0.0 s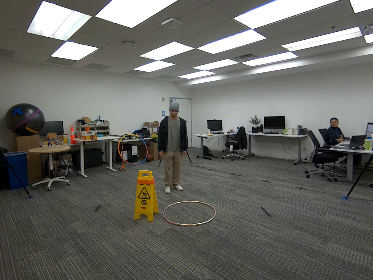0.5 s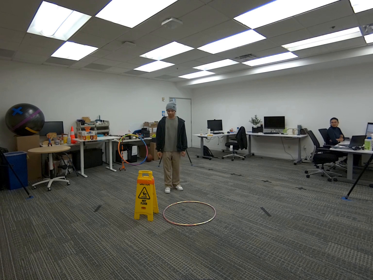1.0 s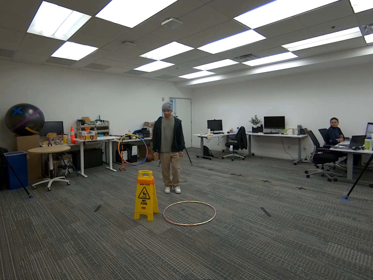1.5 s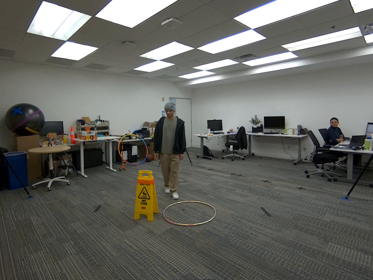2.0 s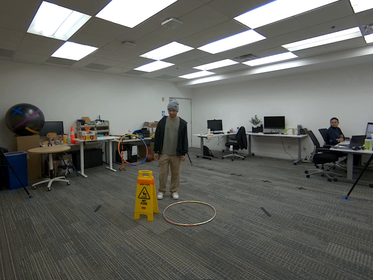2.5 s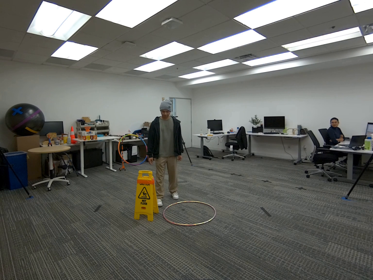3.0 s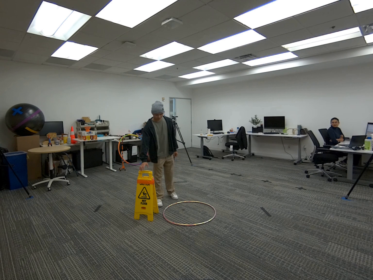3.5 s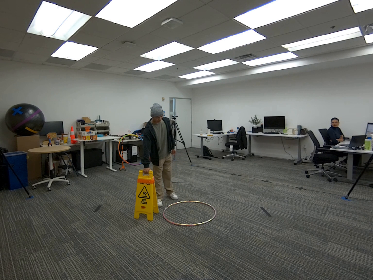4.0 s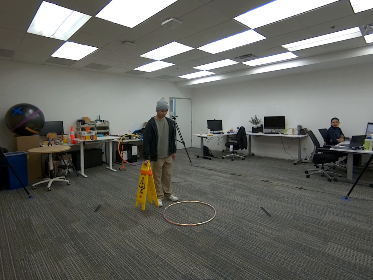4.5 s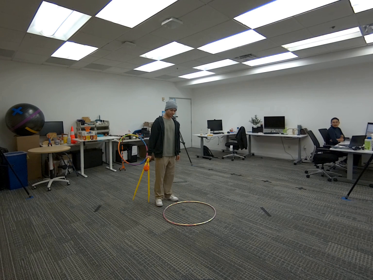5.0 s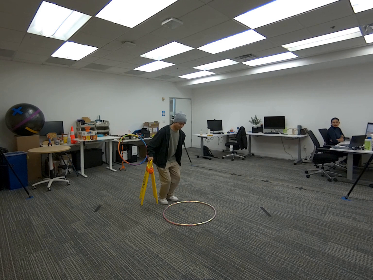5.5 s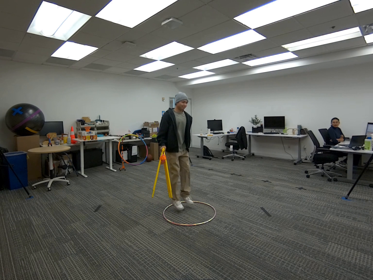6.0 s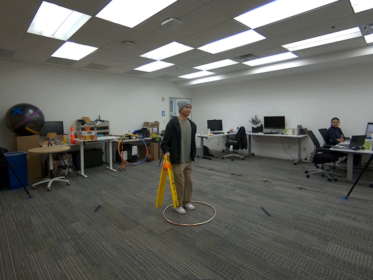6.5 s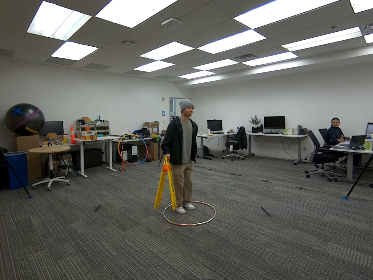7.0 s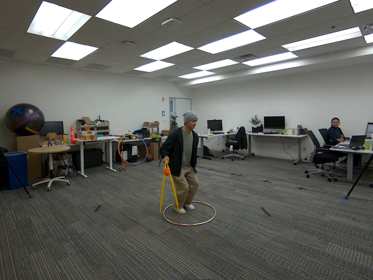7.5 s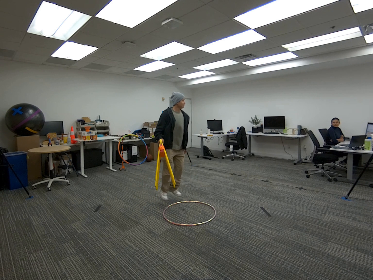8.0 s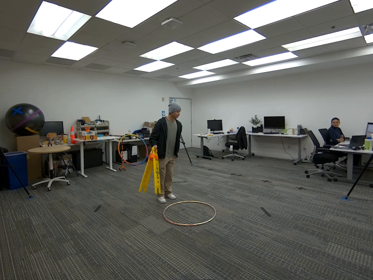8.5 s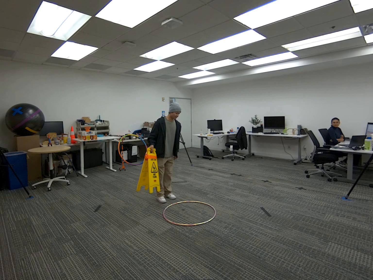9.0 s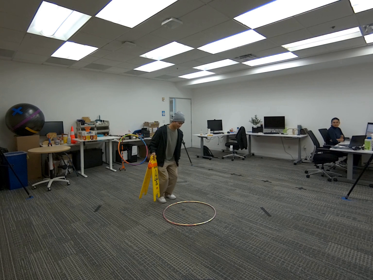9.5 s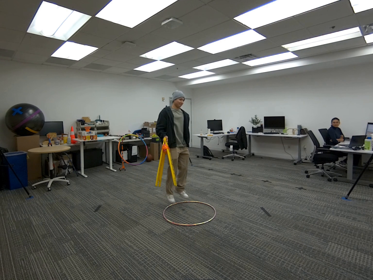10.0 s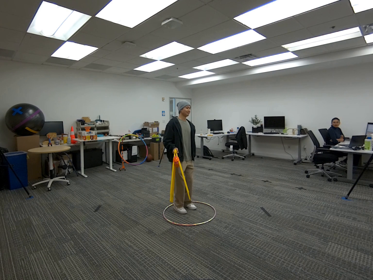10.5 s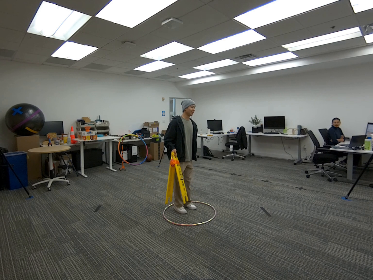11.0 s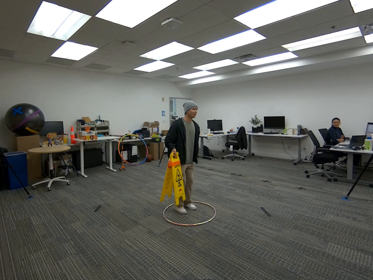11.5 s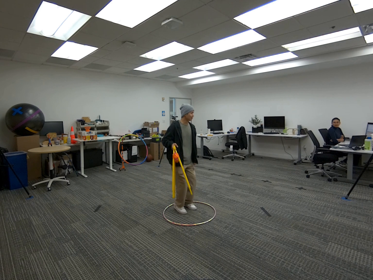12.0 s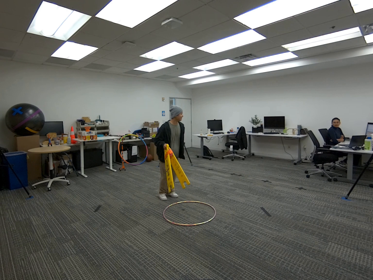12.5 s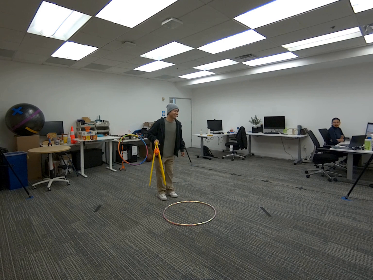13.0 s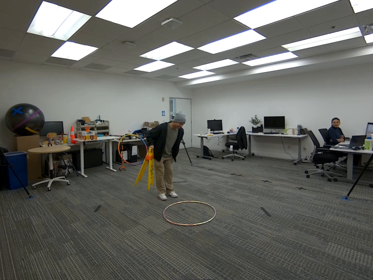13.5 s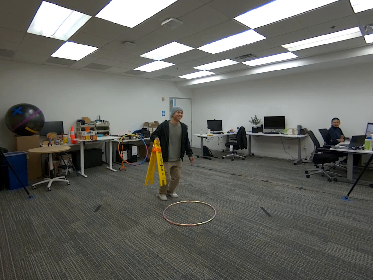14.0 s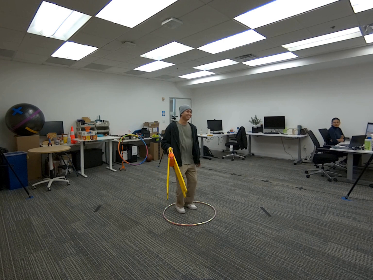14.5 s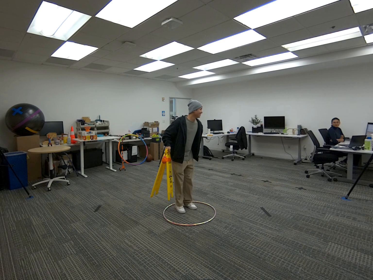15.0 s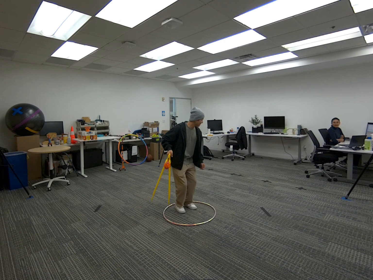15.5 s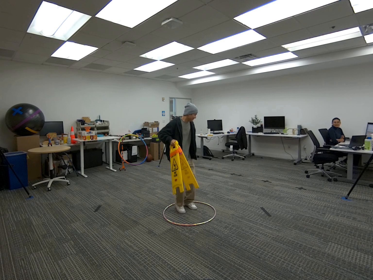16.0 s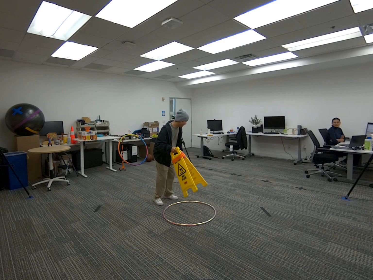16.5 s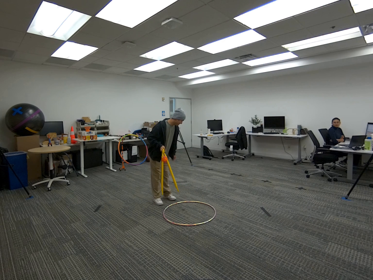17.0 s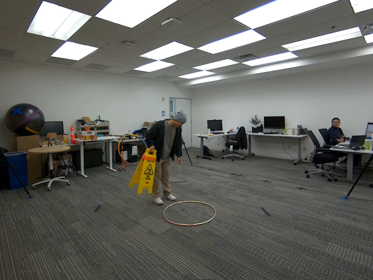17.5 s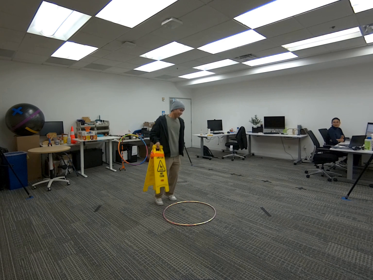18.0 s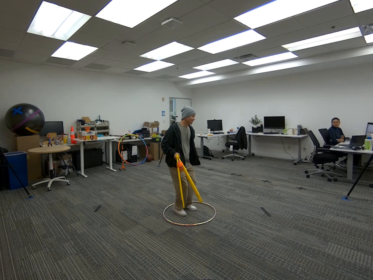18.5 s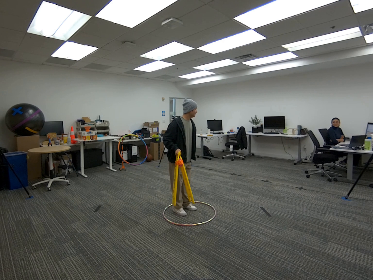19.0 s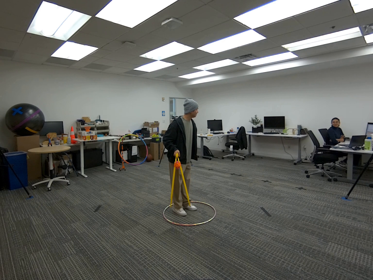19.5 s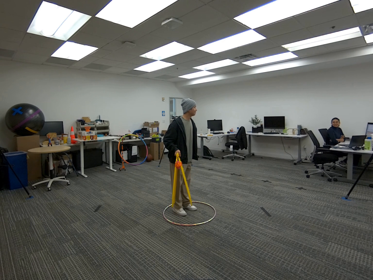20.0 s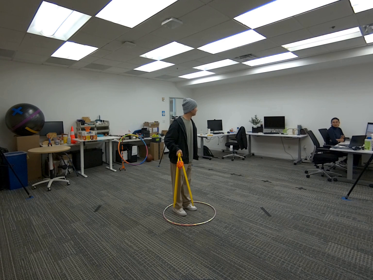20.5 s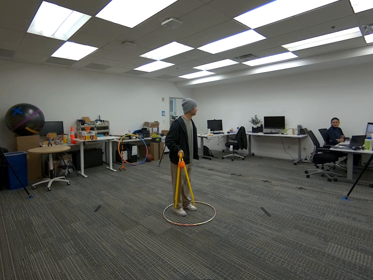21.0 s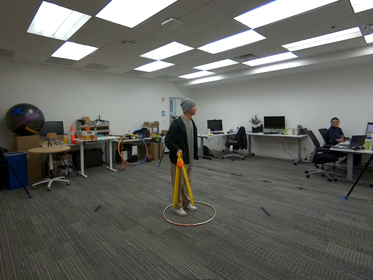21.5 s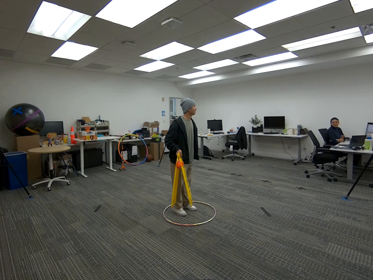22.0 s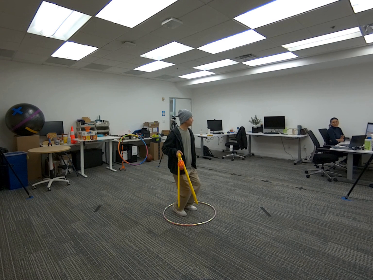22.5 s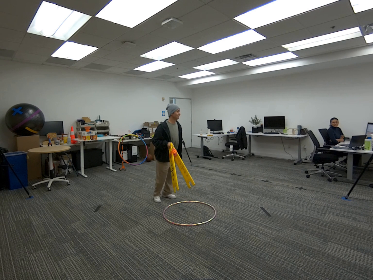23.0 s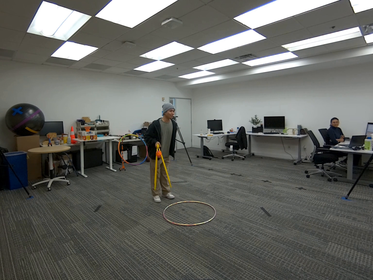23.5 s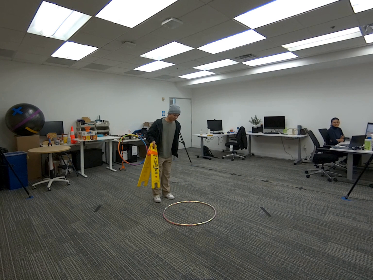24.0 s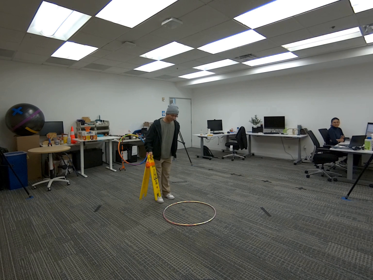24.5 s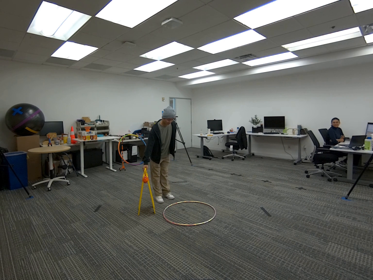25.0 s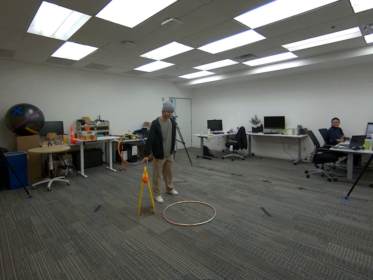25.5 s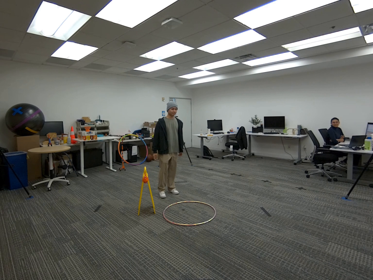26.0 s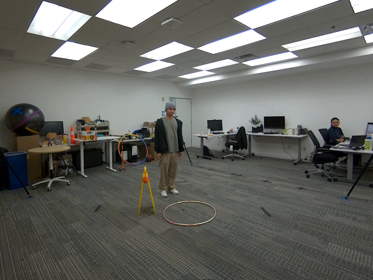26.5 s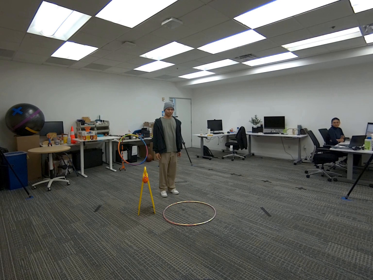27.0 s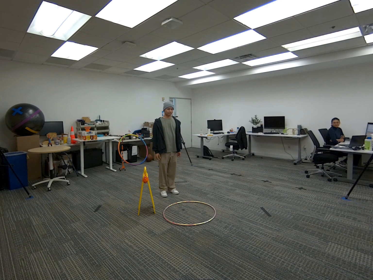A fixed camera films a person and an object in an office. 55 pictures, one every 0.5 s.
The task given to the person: Walk to the wet floor sign standing upright on the floor and hold onto it. While maintaining your grip on the sign, walk toward the hula hoop and jump, spinning over the hoop. Continue jumping and spinning over the hoop a few times until the end of the scene, then place the sign back on the ground.
